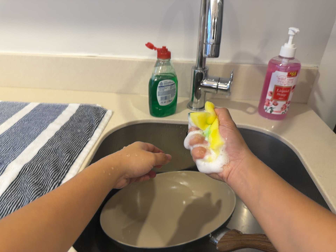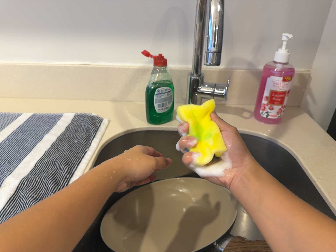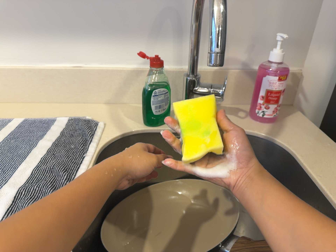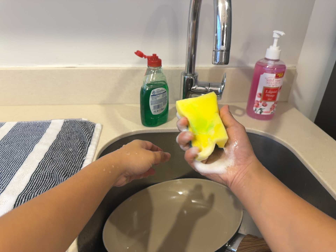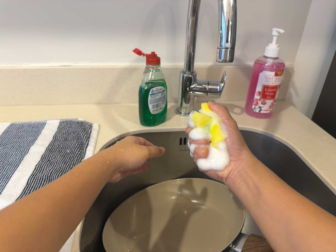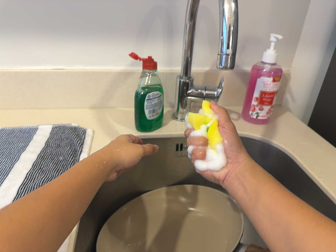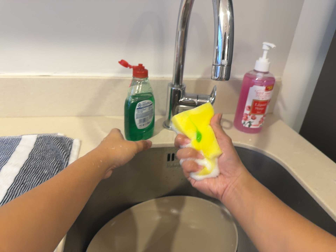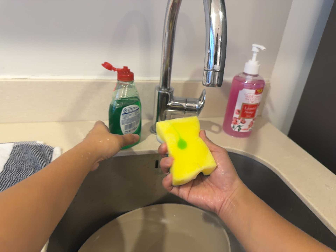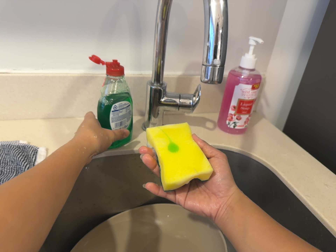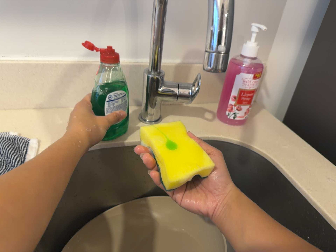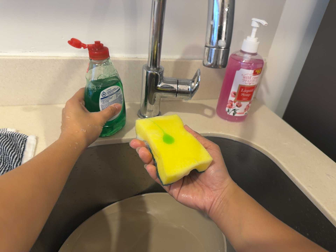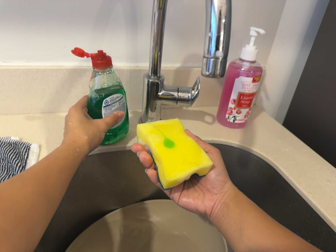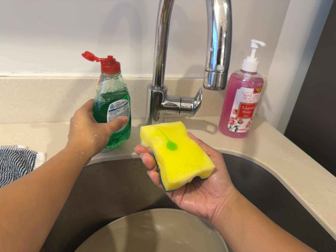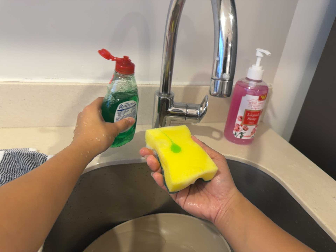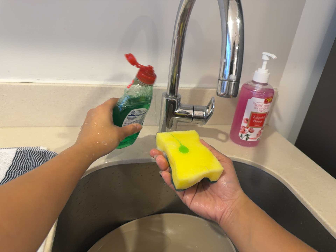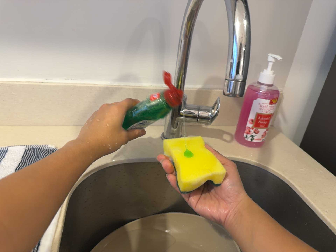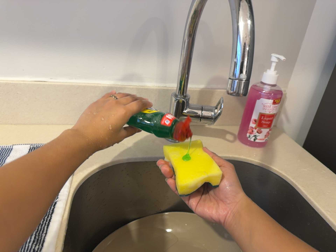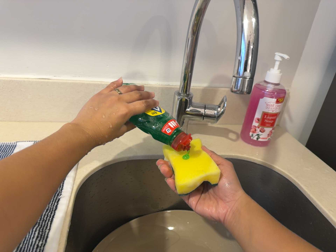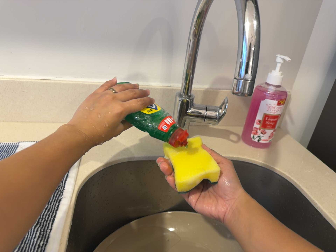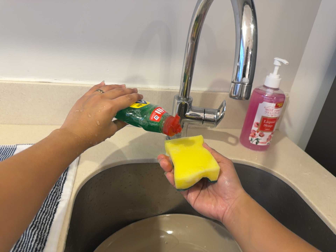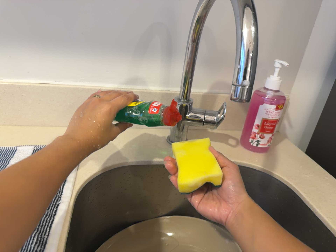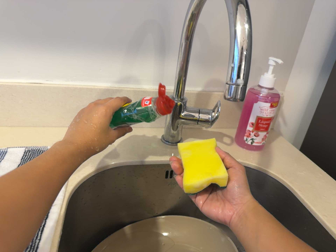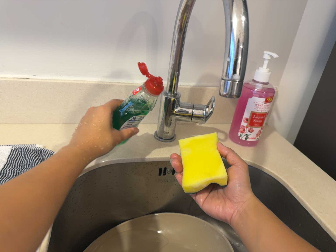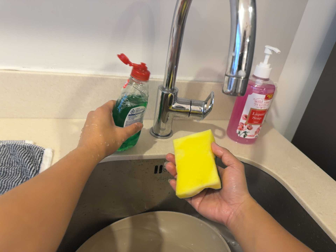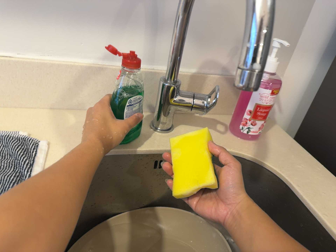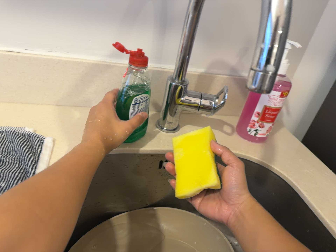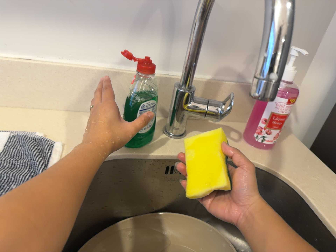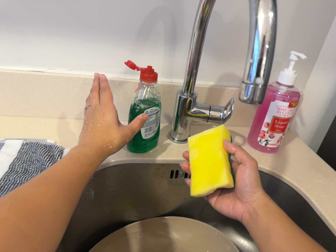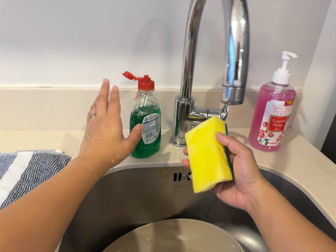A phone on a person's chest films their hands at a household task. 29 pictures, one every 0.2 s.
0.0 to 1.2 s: The camera pans to its right by about 15 degrees. It travels to its left and forward, about 12 cm.
1.2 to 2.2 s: The camera travels forward, about 7 cm, so what stands in front looms larger.
2.2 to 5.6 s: The camera shifts only a little, or ends up much as it began.
The film runs backward here.
